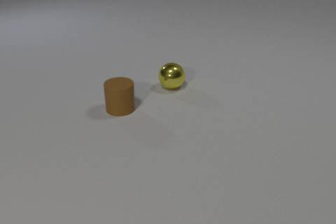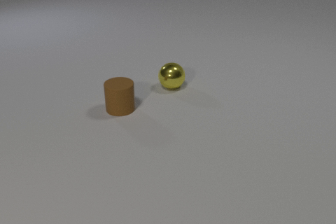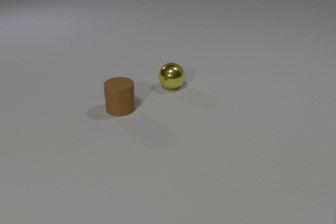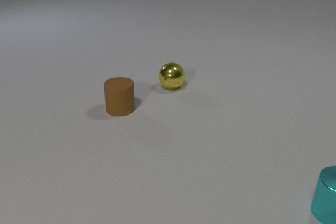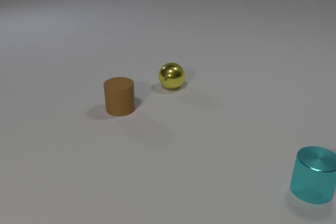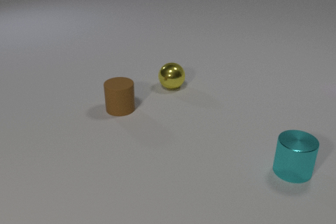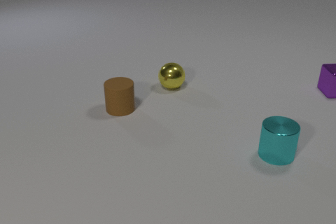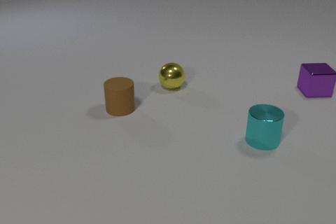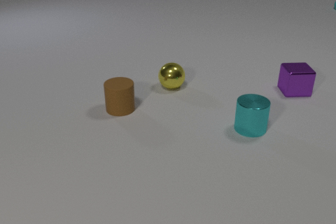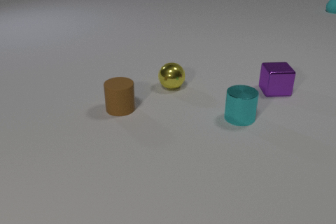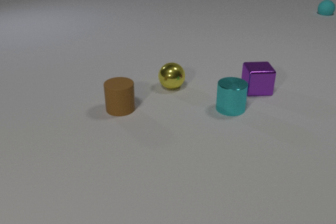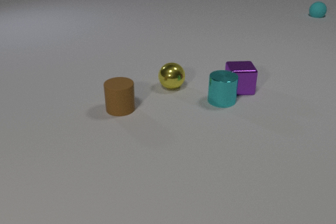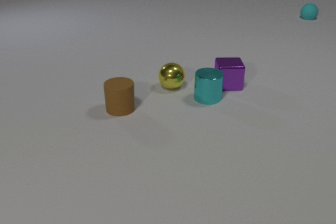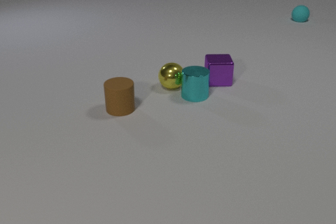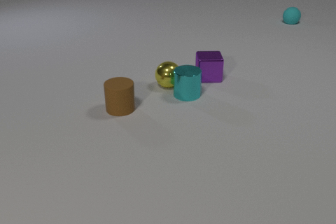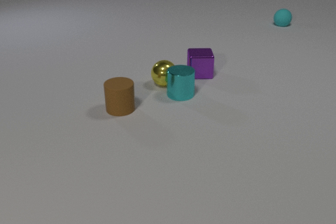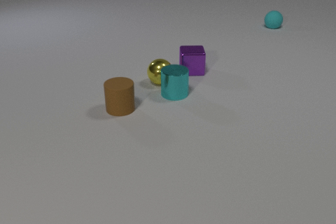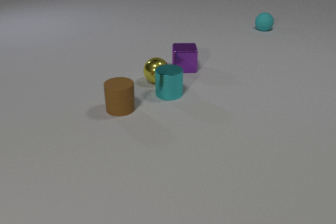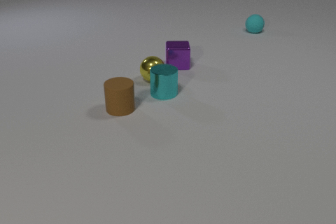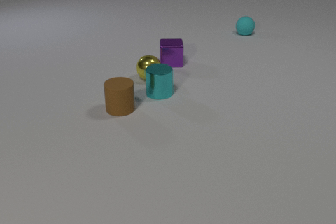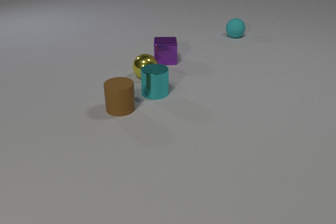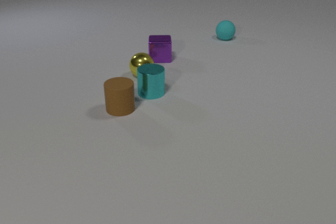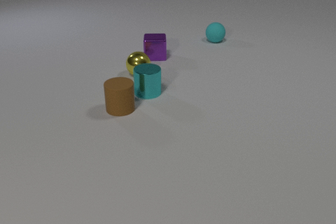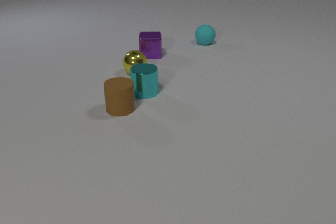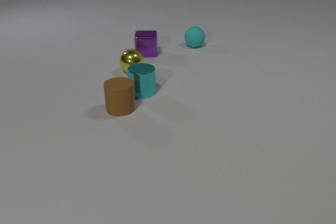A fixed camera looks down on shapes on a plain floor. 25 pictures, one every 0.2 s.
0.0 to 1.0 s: The cyan metal cylinder comes in at the right edge, slides away from the camera and to the left.
1.0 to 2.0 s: The cyan metal cylinder slides away from the camera and to the left. The purple metal cube comes in at the right edge, slides to the left. The cyan rubber sphere comes in at the right edge, rolls toward the camera and to the left.
2.0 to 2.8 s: The cyan metal cylinder slides to the left and away from the camera. The purple metal cube slides to the left and away from the camera. The cyan rubber sphere rolls toward the camera and to the left. The cyan metal cylinder and the purple metal cube collide. The cyan metal cylinder and the yellow metal sphere collide.
2.8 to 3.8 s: The cyan metal cylinder slides to the left. The purple metal cube slides to the left and away from the camera. The yellow metal sphere rolls to the left and away from the camera. The cyan rubber sphere rolls toward the camera and to the left.
3.8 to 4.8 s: The cyan metal cylinder slides to the left. The purple metal cube slides away from the camera and to the left. The yellow metal sphere rolls to the left and away from the camera. The cyan rubber sphere rolls to the left and toward the camera.
What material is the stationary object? rubber.
What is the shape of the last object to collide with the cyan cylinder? sphere.
What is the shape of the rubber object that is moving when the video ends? sphere.
